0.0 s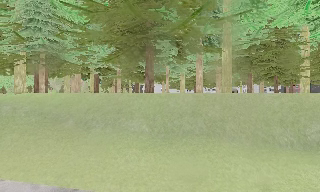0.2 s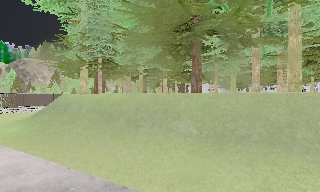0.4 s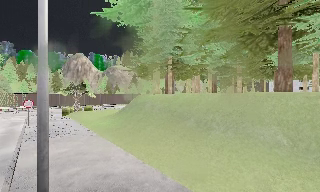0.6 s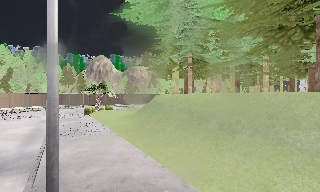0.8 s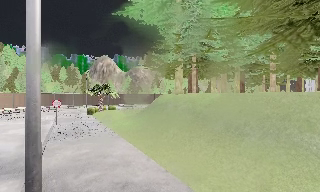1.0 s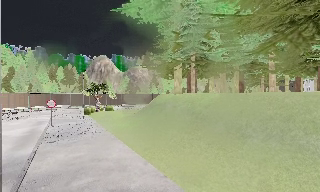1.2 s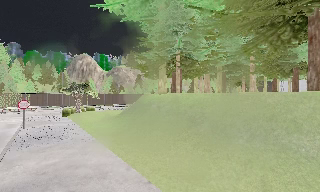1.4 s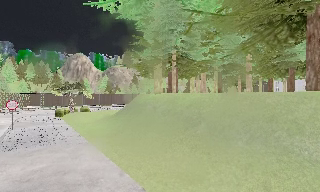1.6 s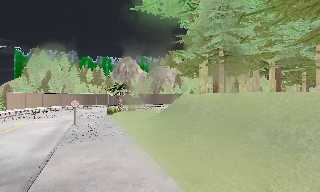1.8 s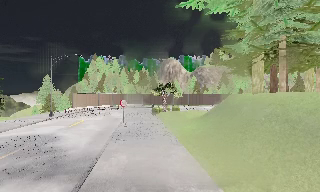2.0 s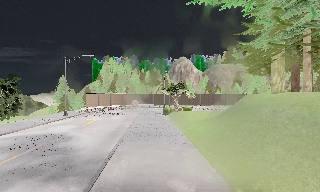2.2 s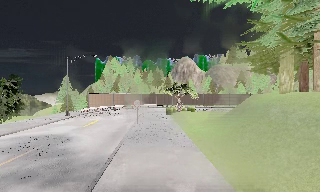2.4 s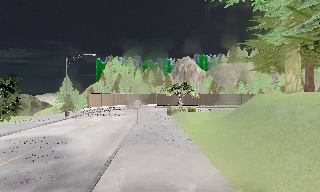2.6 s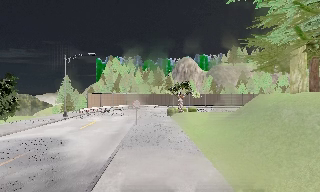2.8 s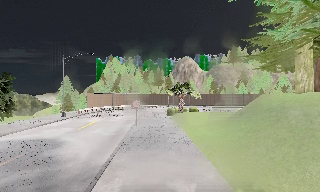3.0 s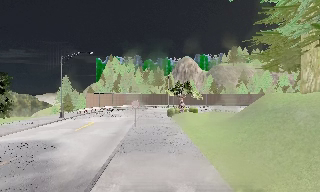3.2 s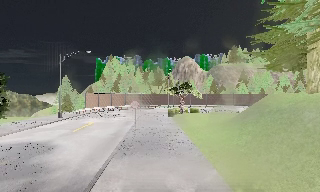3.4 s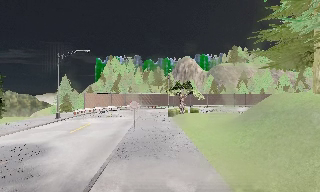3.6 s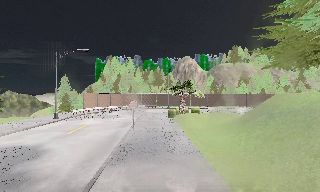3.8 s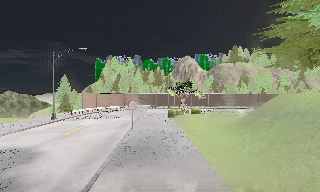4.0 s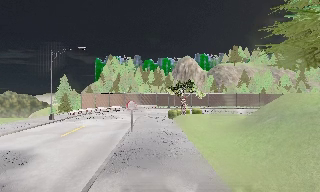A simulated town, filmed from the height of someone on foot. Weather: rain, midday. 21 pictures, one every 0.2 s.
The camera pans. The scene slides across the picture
to the right.
The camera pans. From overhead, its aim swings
counterclockwise.
0.0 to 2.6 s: The camera pans to its left, which is counterclockwise from overhead, by about 75 degrees. It travels forward, about 4.5 m.
2.6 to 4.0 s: The camera travels forward, about 2.5 m, so what stands in front looms larger.
The film runs forward here.
